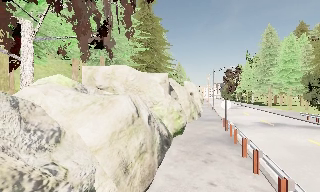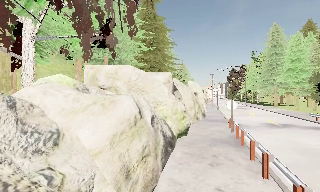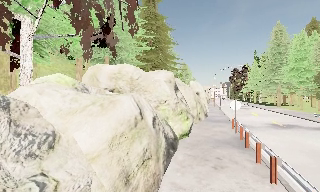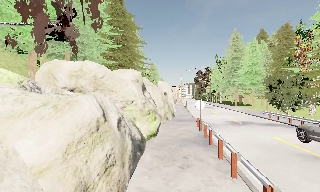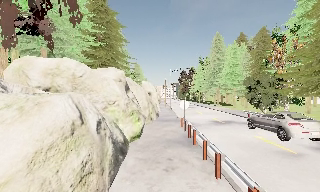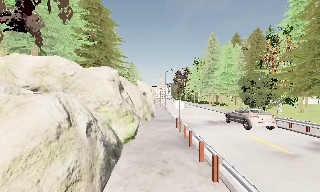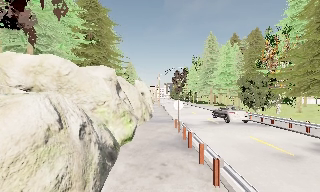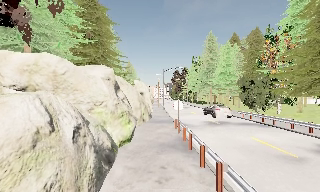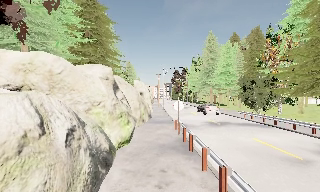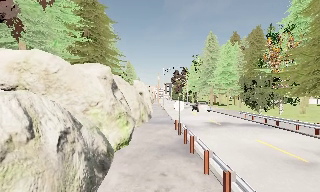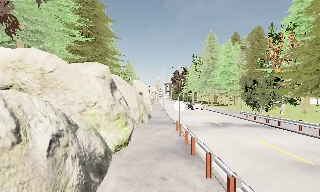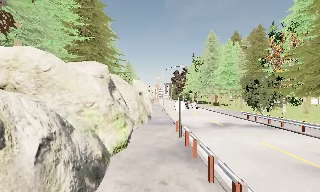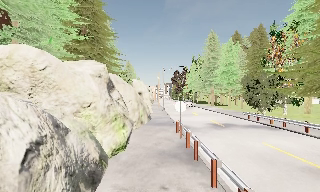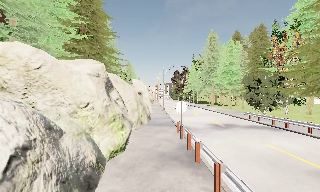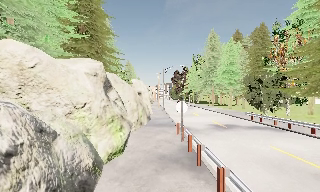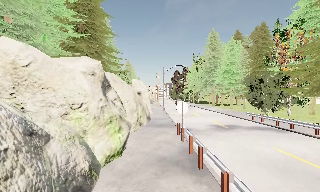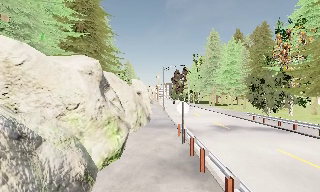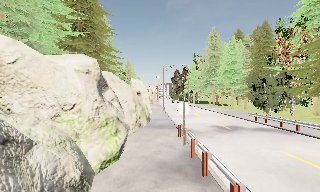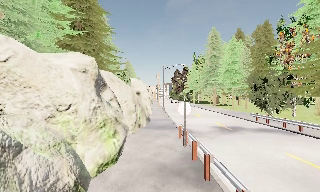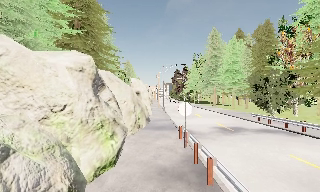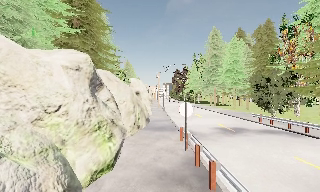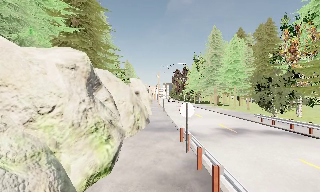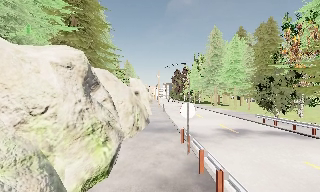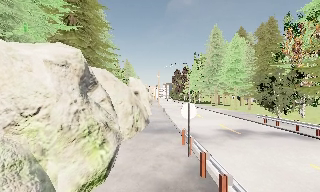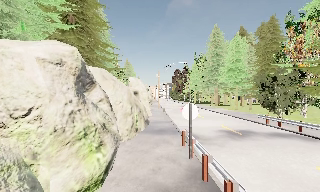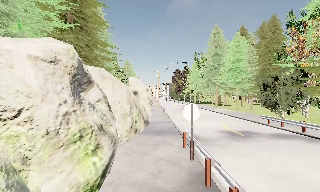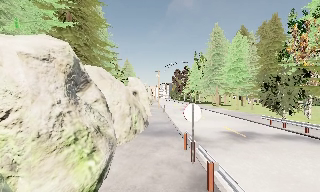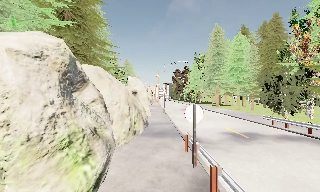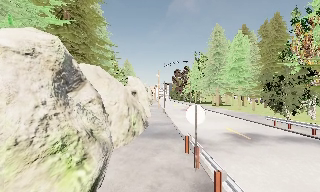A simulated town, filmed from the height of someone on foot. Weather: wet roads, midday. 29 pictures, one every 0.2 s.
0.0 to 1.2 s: The scene slides to the left, as the camera pans about 15 degrees to its right. It travels forward, about 1.5 m, so what stands in front looms larger.
1.2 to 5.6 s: The camera travels forward, about 5 m, so what stands in front looms larger.
The film runs forward here.
